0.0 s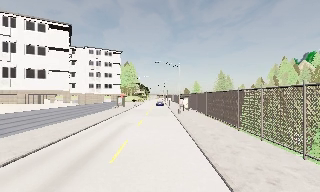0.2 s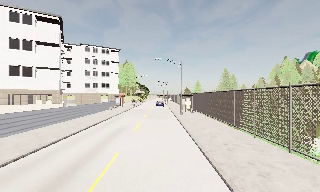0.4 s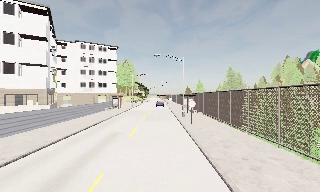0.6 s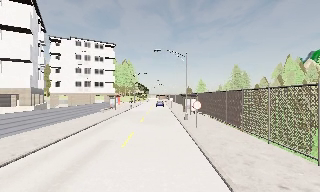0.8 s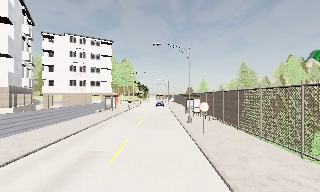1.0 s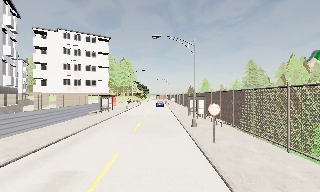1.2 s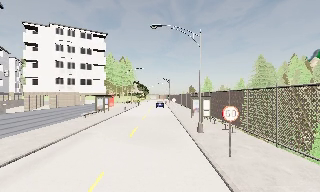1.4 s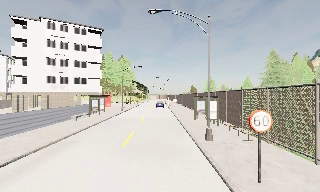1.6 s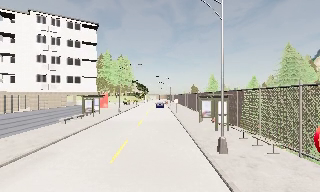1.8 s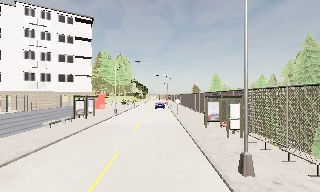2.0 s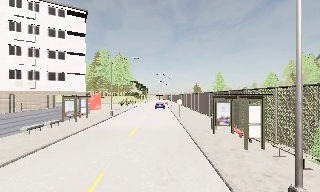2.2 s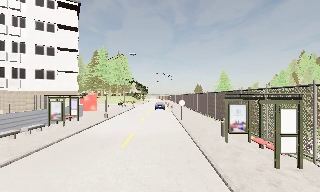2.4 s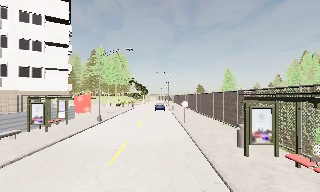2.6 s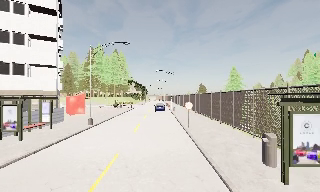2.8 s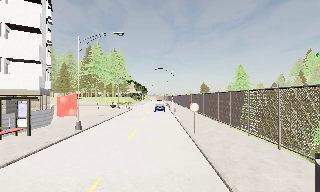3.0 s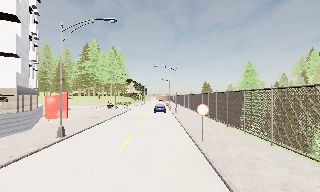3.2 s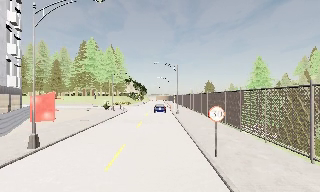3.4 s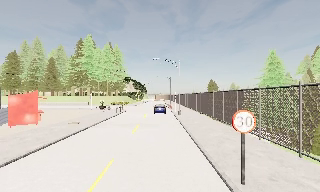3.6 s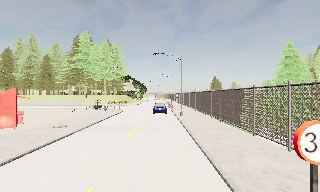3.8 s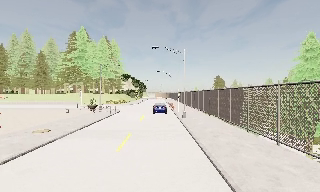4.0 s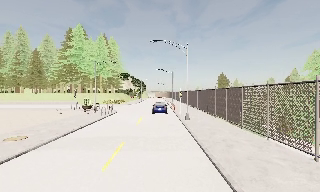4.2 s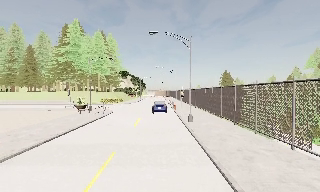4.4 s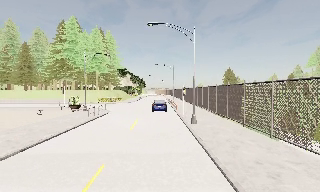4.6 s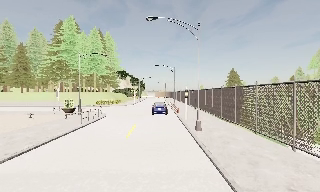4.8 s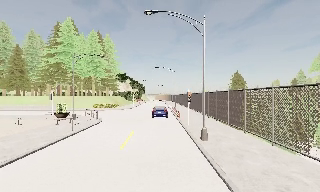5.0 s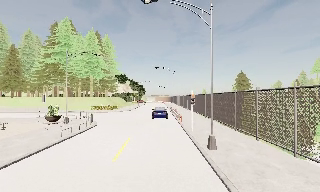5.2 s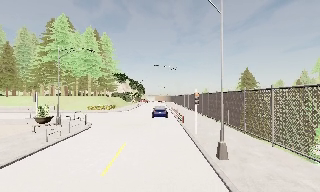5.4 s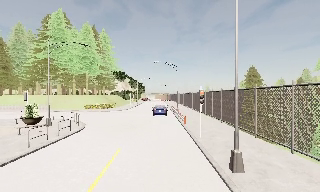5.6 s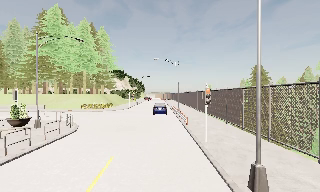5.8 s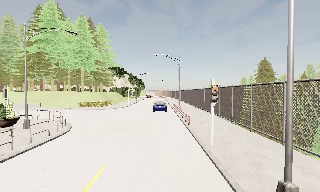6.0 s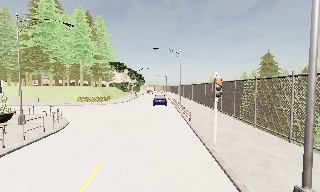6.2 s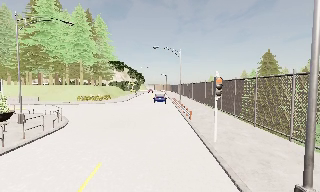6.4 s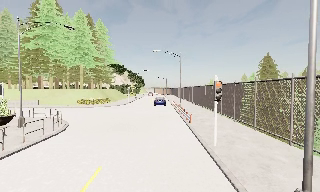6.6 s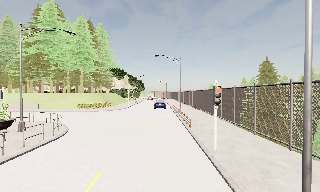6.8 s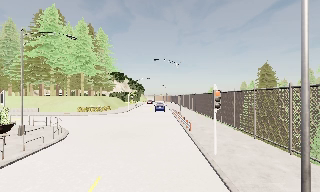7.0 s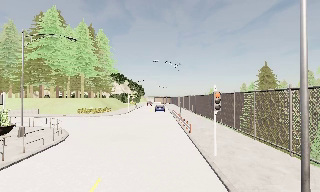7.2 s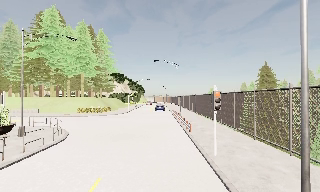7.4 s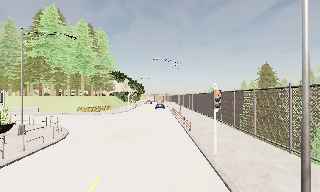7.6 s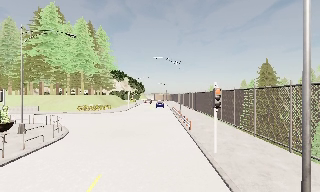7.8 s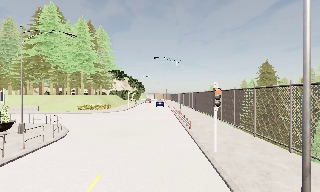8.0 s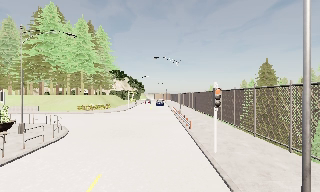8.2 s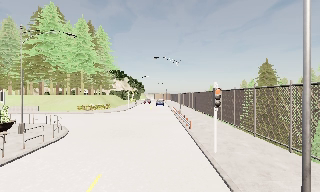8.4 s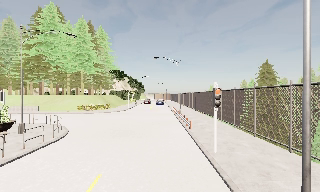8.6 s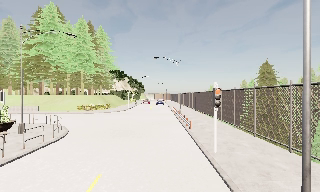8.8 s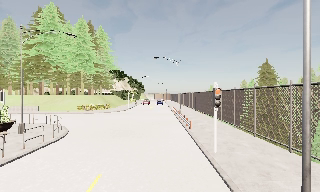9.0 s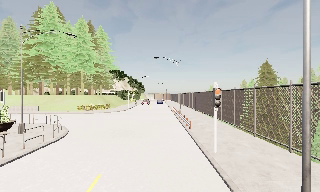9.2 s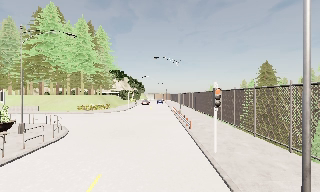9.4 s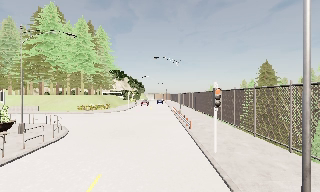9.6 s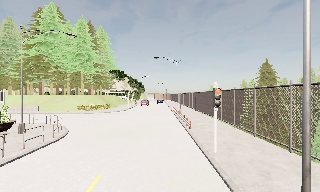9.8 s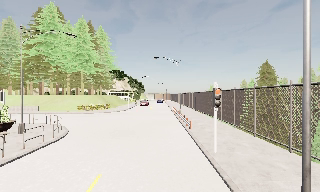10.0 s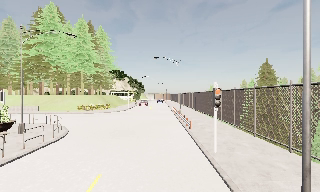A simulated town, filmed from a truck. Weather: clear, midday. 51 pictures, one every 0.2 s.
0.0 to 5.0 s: The camera travels forward, about 50 m, so what stands in front looms larger.
5.0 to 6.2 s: The camera travels forward, about 5 m, so what stands in front looms larger. It loses speed.
6.2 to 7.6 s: The camera shifts only a little, or ends up much as it began.
7.6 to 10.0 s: The camera keeps its place and its aim.
The film runs forward here.
